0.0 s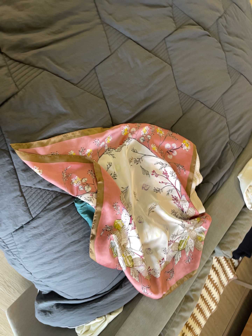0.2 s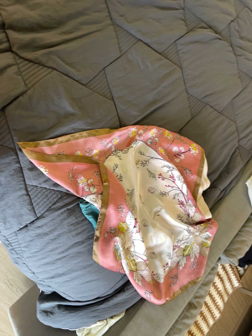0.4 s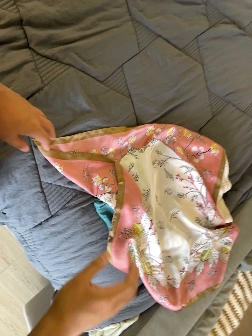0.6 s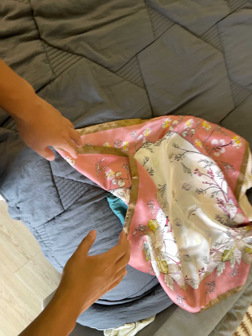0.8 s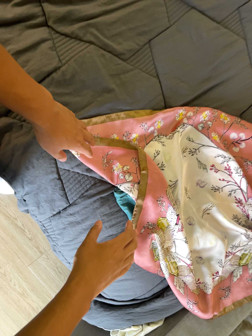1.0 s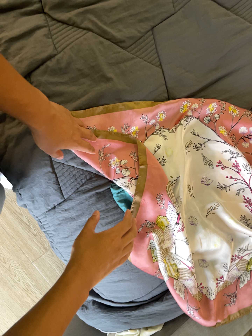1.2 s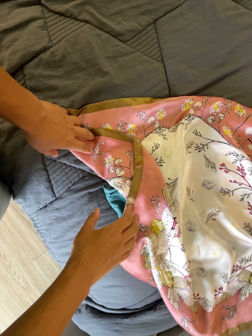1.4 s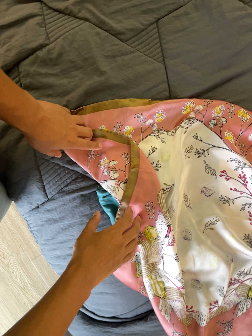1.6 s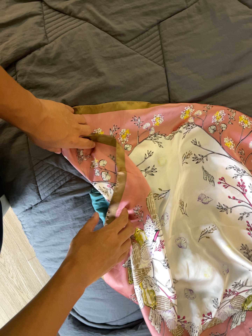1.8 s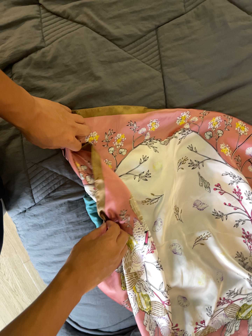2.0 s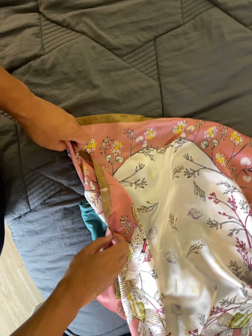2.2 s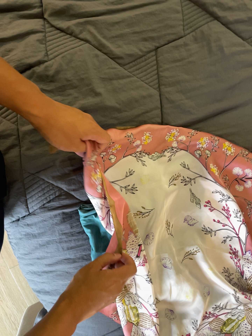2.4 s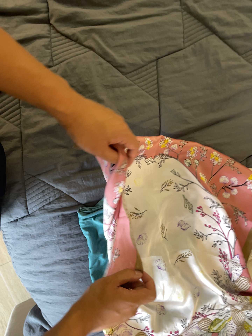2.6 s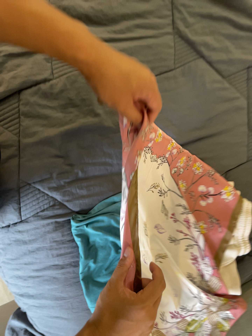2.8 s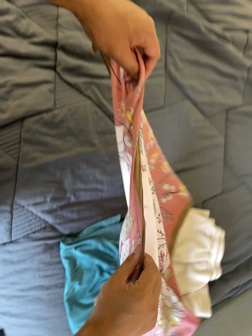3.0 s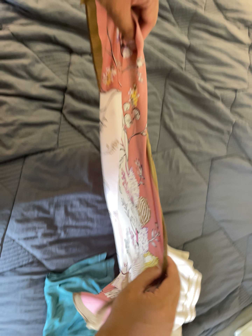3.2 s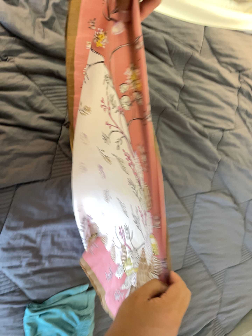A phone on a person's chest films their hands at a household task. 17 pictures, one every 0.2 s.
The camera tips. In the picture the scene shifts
downward.
The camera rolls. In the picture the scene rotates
clockwise.
0.0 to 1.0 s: The camera pans to its left by about 20 degrees. It travels forward and to its right, about 18 cm, so what stands in front looms larger.
1.0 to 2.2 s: The camera travels to its right and forward, about 10 cm. It rolls about its line of sight by about 10 degrees, and the scene rotates clockwise.
2.2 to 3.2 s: The camera pans to its right by about 20 degrees. It travels toward the top of its view, backward and to its left, about 32 cm, so close, fixed things drift downward. Its aim tips toward the top of its view by about 10 degrees, and the scene shifts downward. It rolls about its line of sight by about 20 degrees, and the scene rotates clockwise.
The film runs forward here.
